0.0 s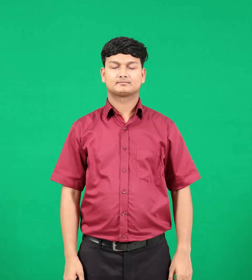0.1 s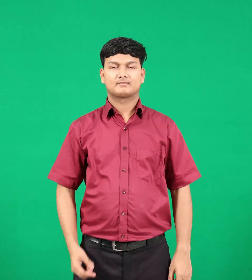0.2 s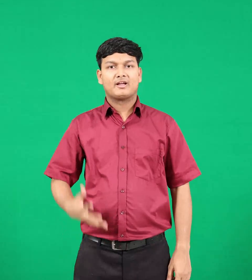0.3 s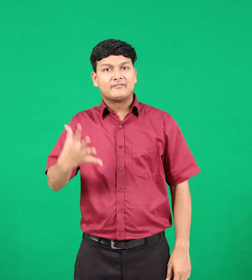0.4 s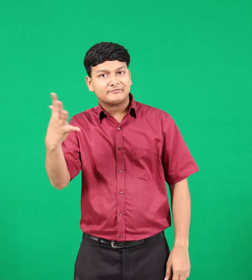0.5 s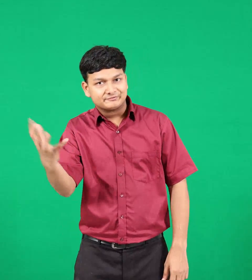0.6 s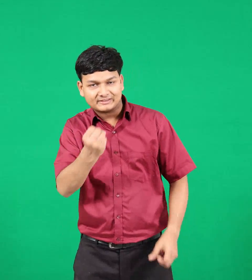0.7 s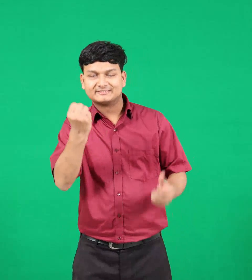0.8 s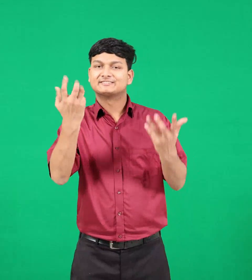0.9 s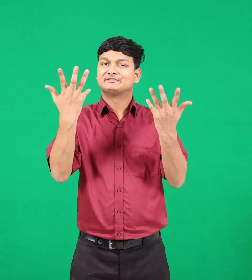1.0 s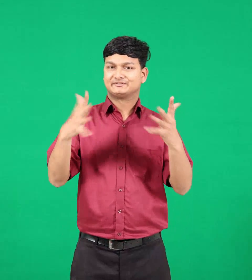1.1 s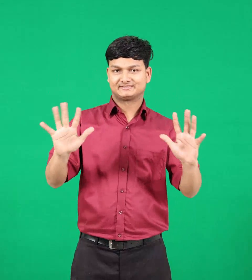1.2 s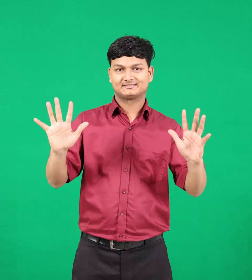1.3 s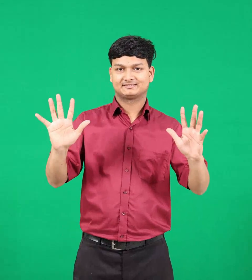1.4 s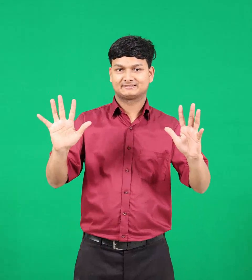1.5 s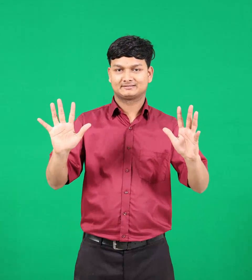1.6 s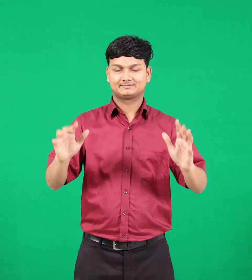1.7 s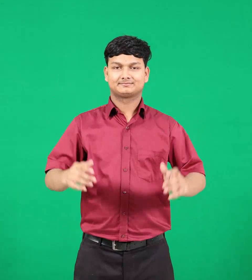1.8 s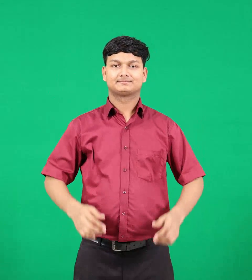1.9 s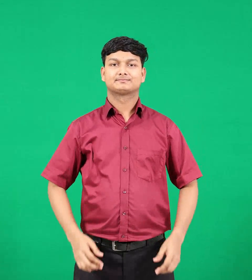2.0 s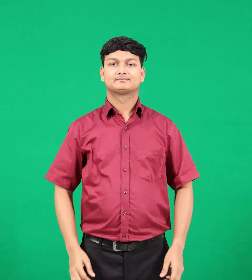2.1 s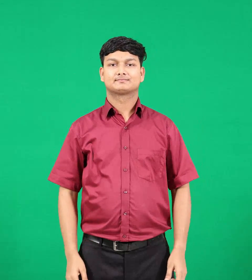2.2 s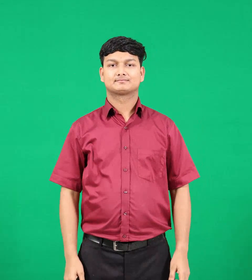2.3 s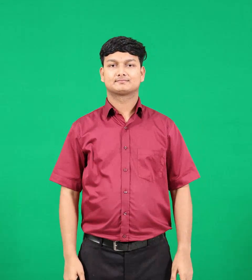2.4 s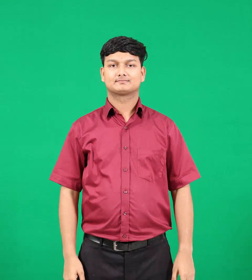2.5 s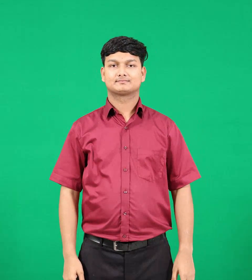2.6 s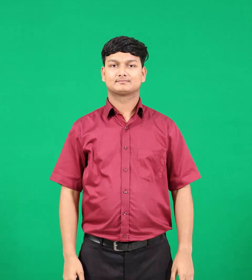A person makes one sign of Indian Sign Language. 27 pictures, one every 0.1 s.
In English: got
